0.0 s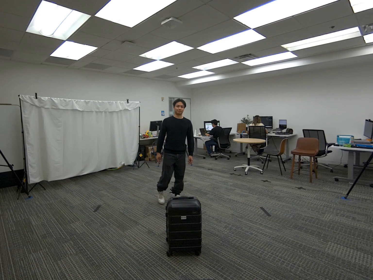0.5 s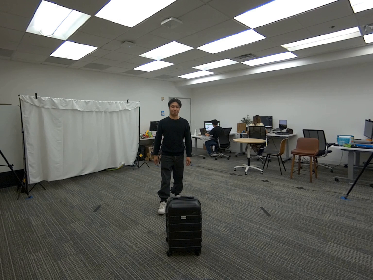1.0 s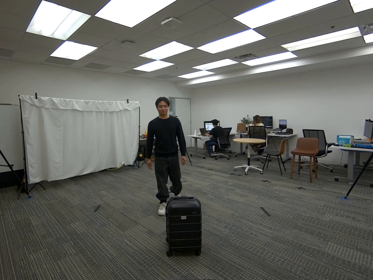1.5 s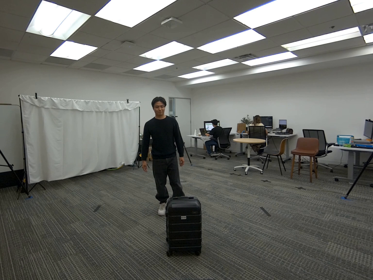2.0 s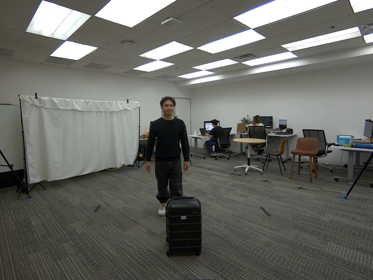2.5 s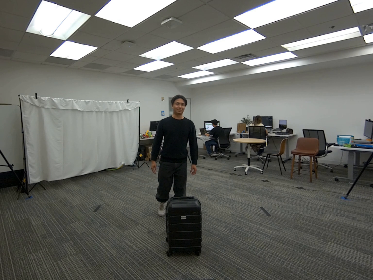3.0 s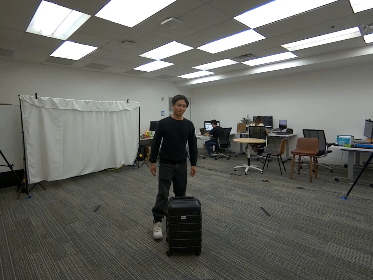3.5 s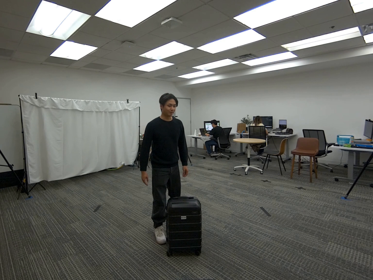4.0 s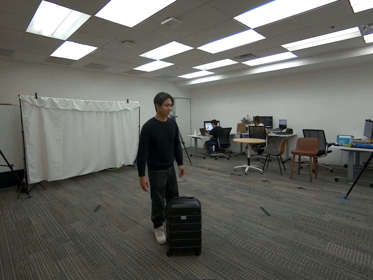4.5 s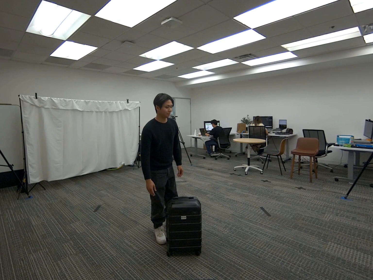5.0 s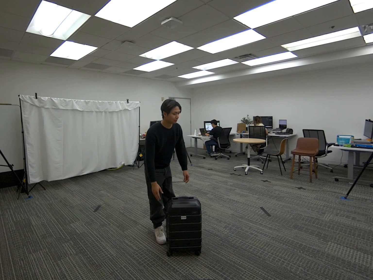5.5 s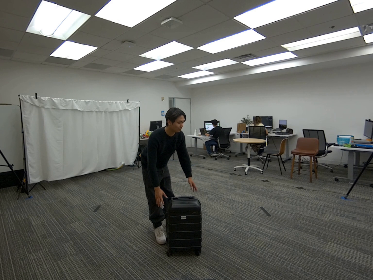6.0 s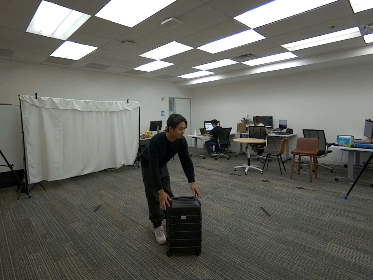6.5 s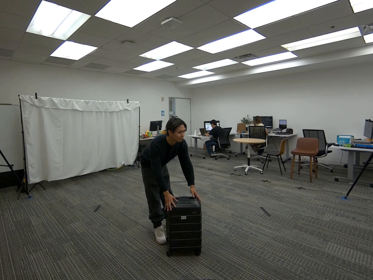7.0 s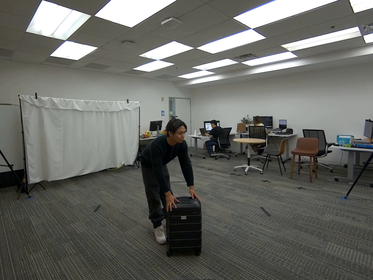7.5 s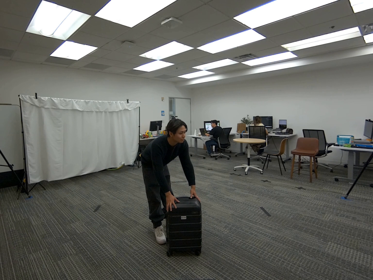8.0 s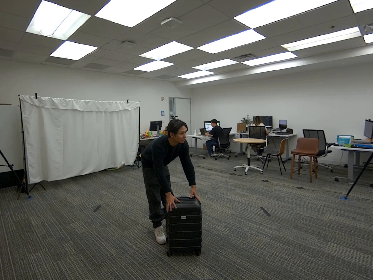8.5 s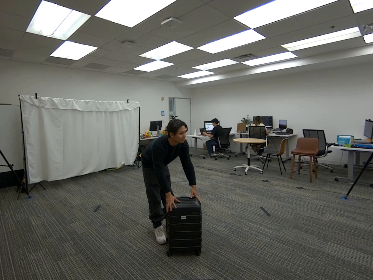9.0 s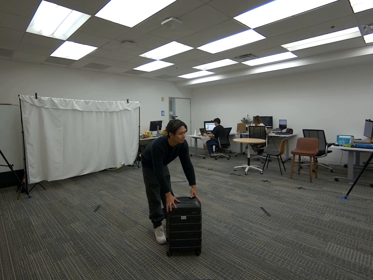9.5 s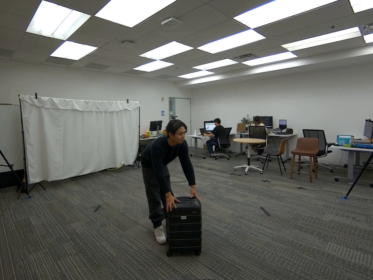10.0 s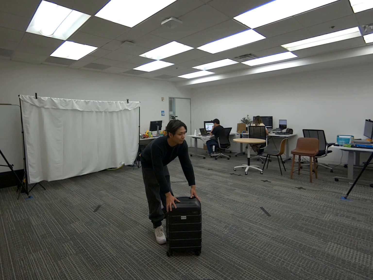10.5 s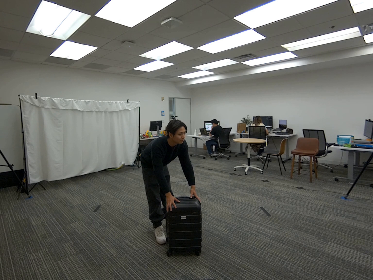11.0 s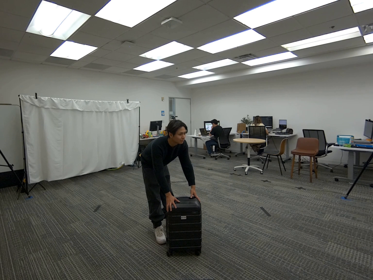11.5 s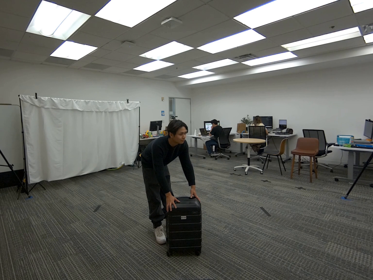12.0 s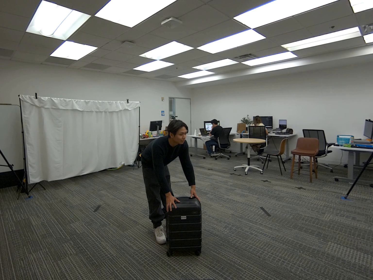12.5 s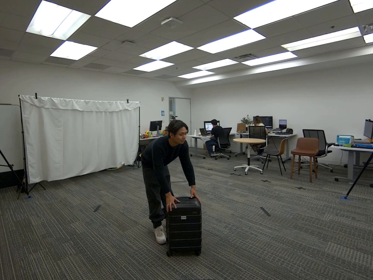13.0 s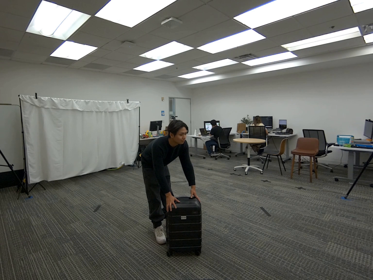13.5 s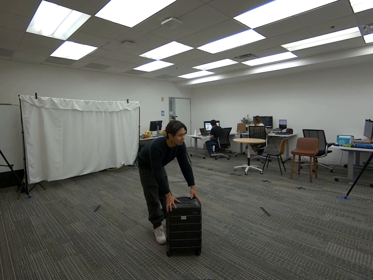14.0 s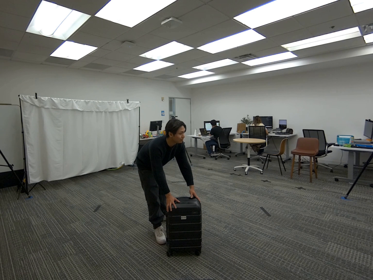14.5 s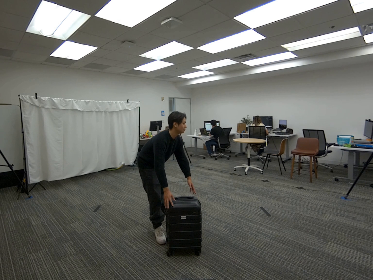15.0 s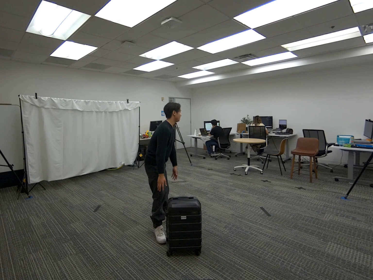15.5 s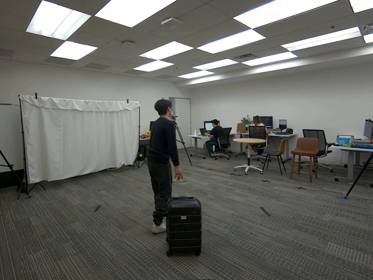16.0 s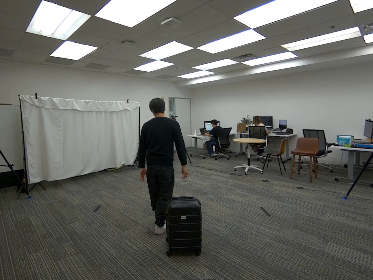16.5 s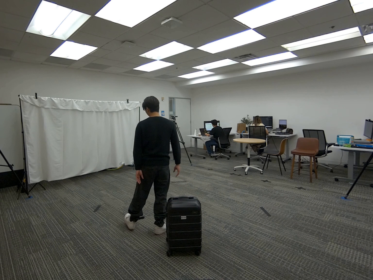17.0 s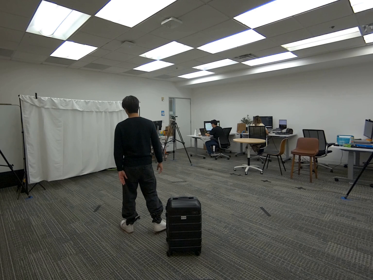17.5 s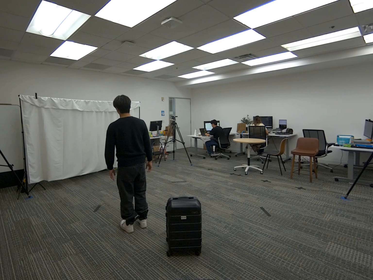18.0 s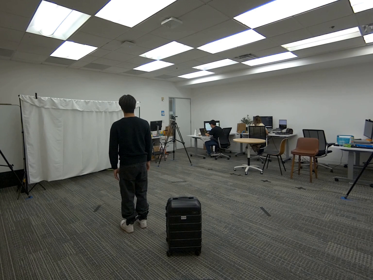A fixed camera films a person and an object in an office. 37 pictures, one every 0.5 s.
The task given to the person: Walk over to the luggage within the bounding area and touch the luggage using both hands. Step away when complete.Walk over to the luggage within the bounding area and touch the luggage using both hands. Step away when complete.
